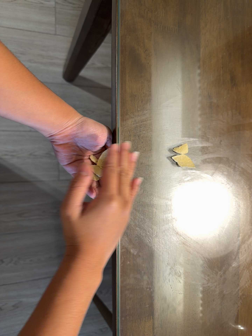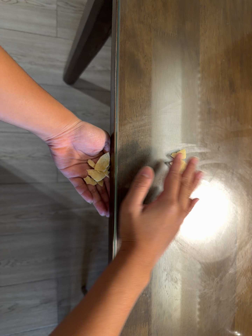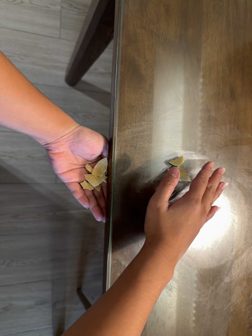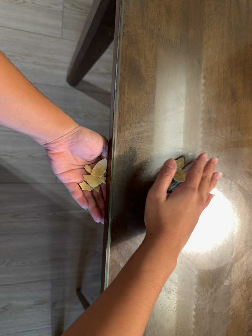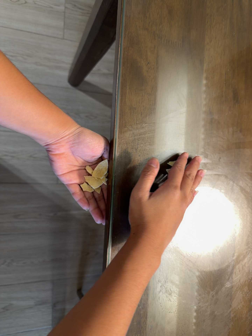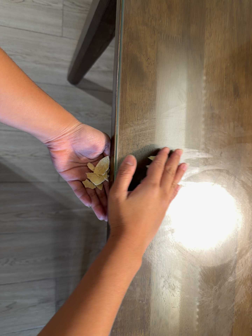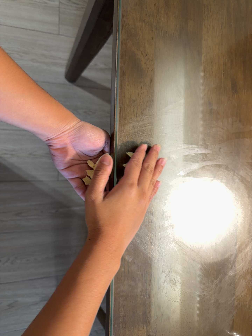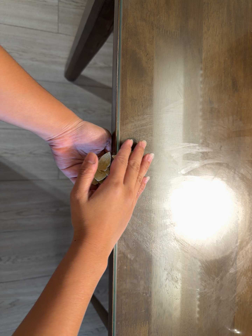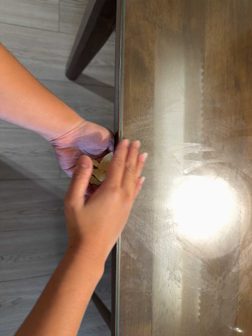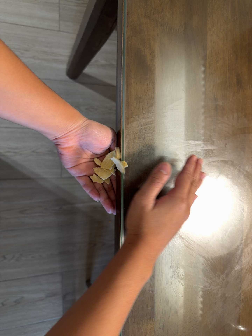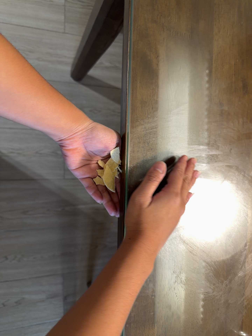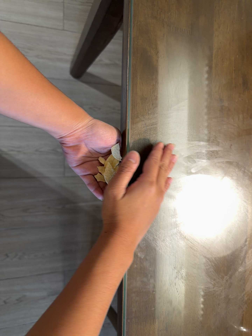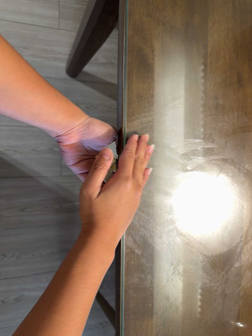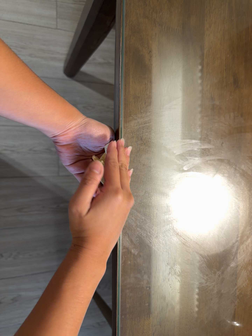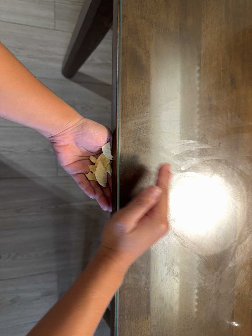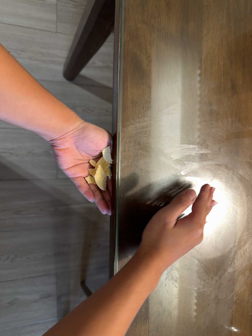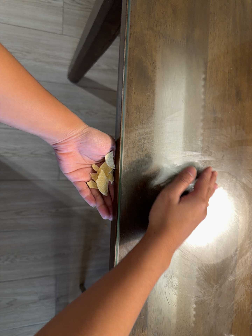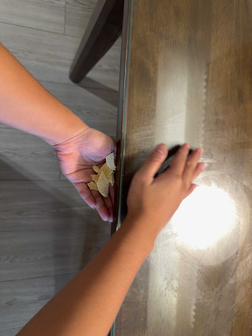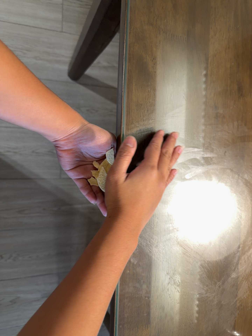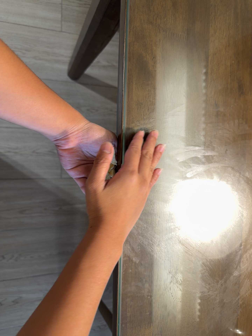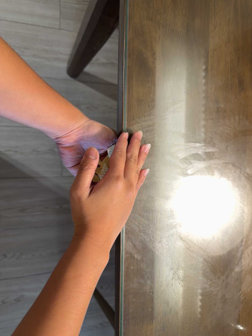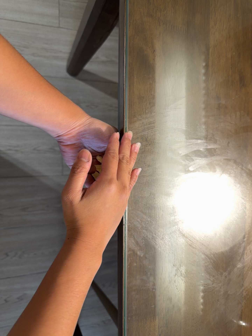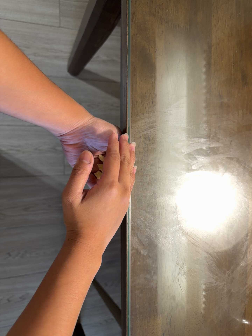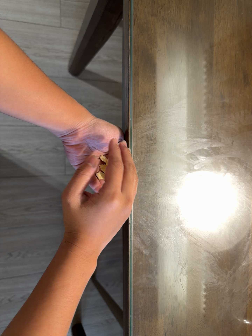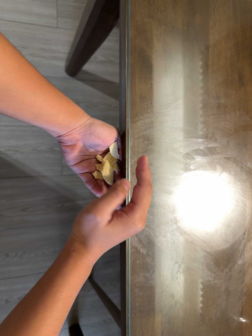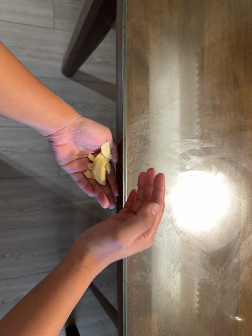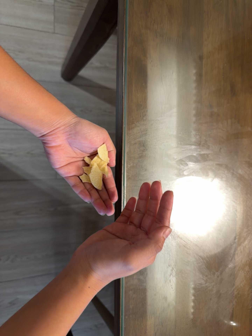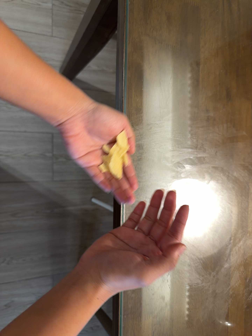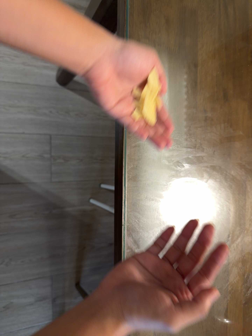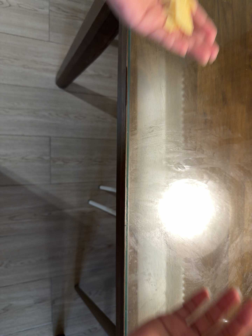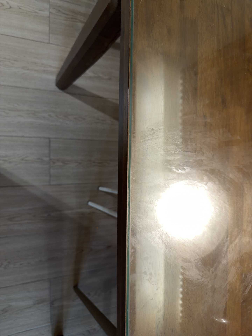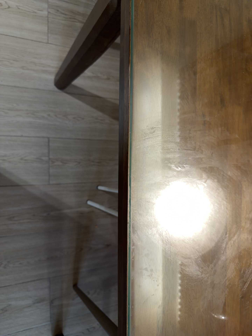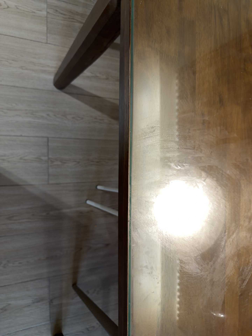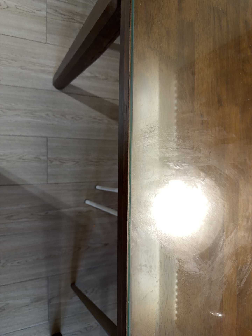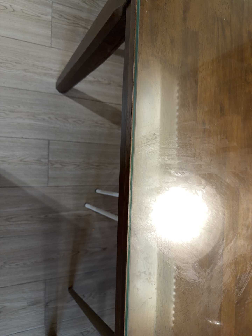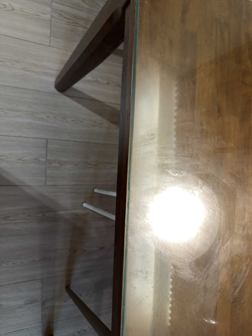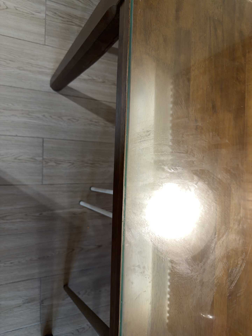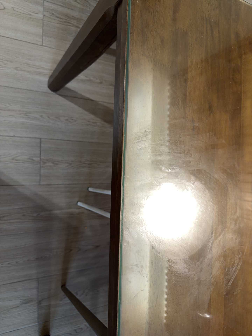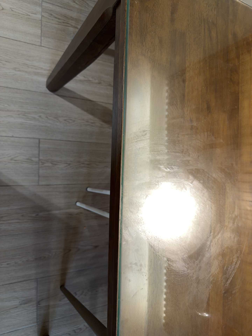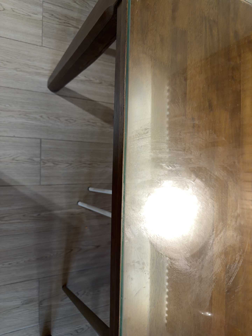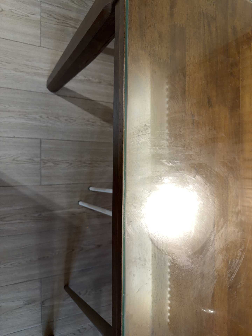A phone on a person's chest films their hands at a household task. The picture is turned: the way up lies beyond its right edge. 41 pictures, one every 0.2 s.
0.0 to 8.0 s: The camera travels backward and to its left, about 10 cm, so what stands in front gets smaller.
The film runs forward here.
